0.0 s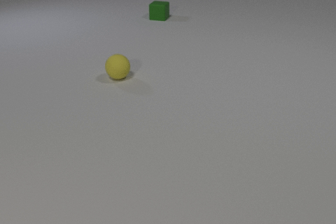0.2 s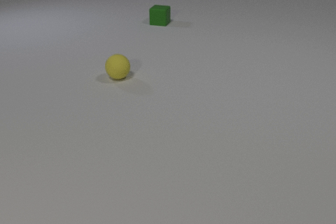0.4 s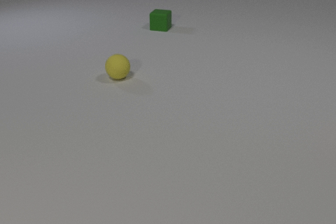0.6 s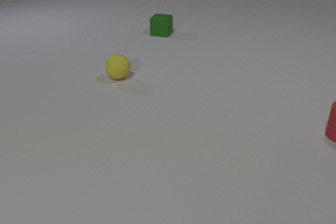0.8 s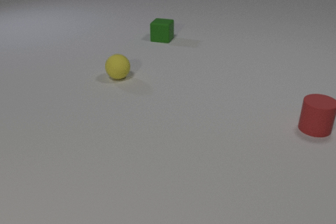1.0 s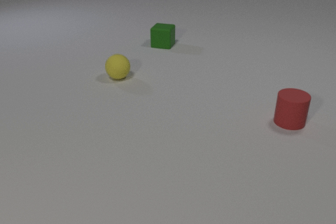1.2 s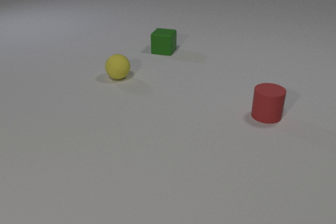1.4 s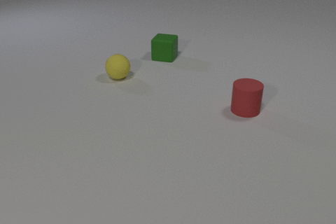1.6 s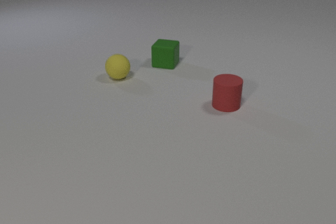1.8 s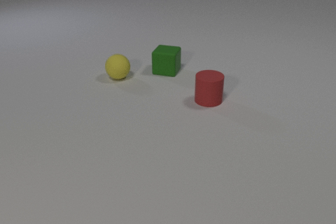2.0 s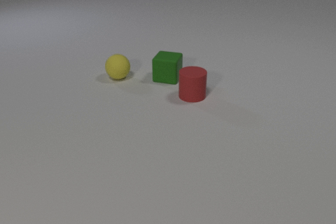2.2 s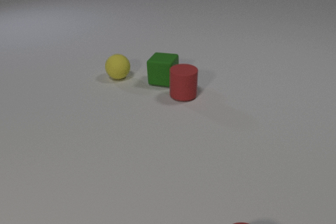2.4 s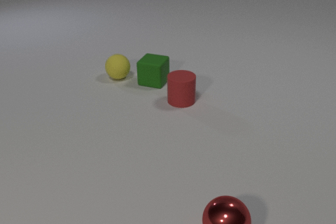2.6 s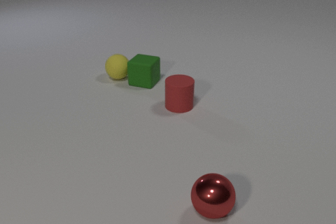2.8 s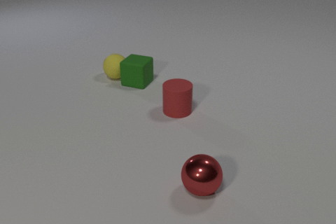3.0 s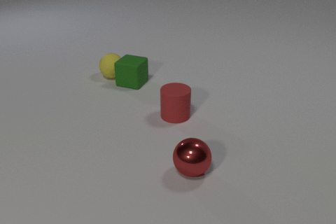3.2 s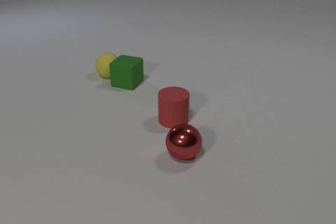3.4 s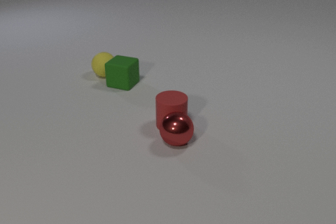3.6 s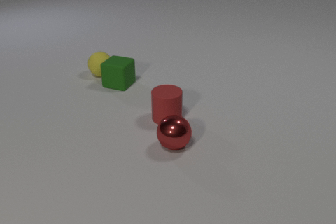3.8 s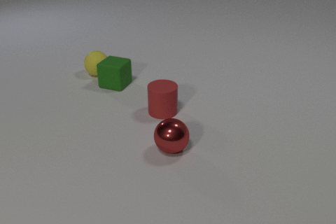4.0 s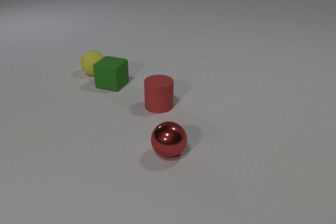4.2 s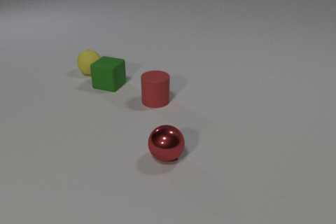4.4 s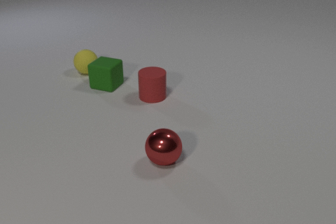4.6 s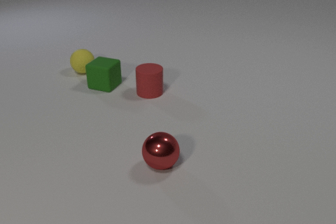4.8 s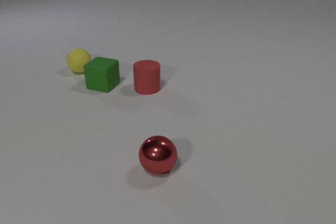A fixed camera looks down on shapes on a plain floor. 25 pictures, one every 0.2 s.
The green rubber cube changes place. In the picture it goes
toward the camera.
The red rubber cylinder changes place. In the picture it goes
to the left.
0.0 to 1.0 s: The red rubber cylinder comes in at the right edge, slides to the left. The green rubber cube slides toward the camera.
1.0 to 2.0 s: The red rubber cylinder slides to the left. The green rubber cube slides toward the camera.
2.0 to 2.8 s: The red rubber cylinder slides toward the camera and to the left. The green rubber cube slides to the left. The red metal sphere comes in at the bottom edge, rolls away from the camera and to the left. The red rubber cylinder and the green rubber cube collide. The green rubber cube and the yellow rubber sphere collide.
2.8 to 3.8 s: The red rubber cylinder slides to the left. The green rubber cube slides to the left. The red metal sphere rolls away from the camera and to the left. The yellow rubber sphere rolls to the left and away from the camera. The red rubber cylinder and the red metal sphere collide.
3.8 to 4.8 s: The red rubber cylinder slides away from the camera. The green rubber cube slides to the left. The red metal sphere rolls toward the camera and to the left. The yellow rubber sphere rolls to the left and away from the camera.
What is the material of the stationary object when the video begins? rubber.
Are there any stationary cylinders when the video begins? no.
What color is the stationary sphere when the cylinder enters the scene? yellow.
